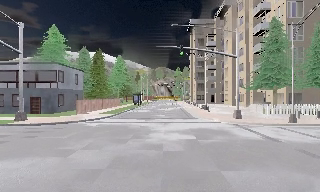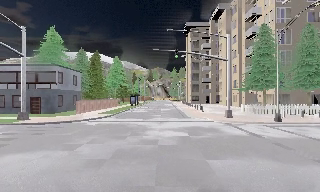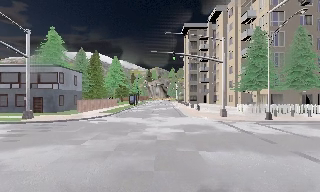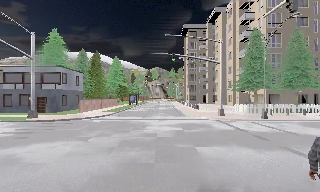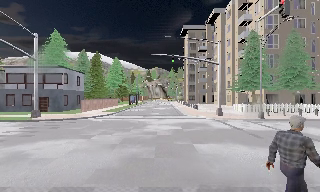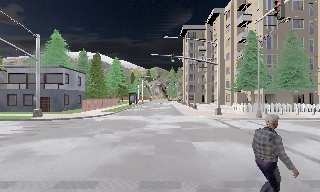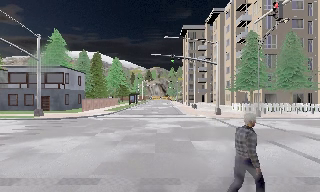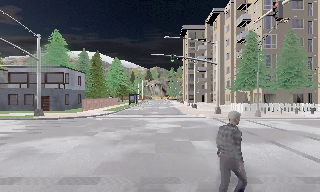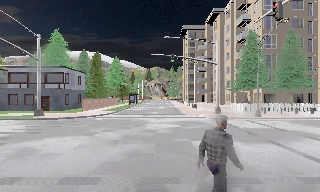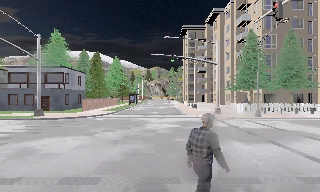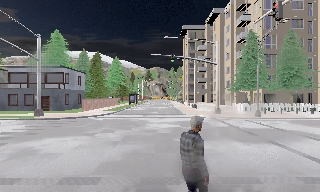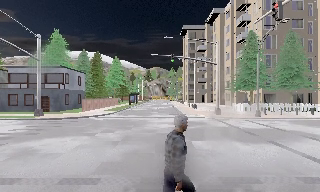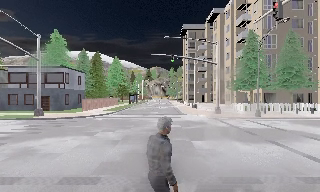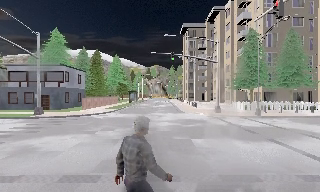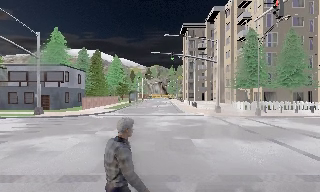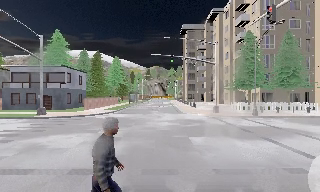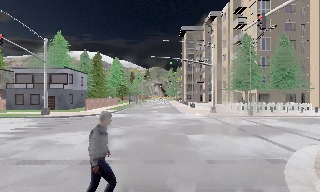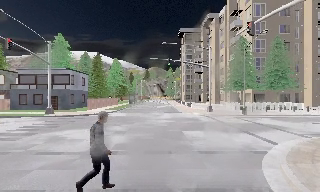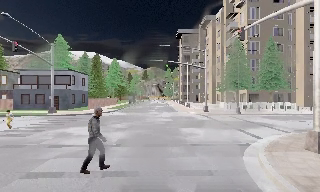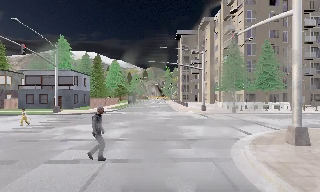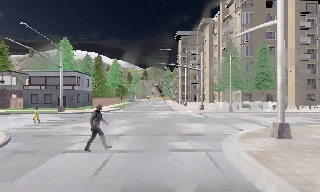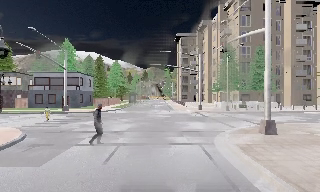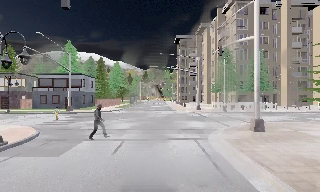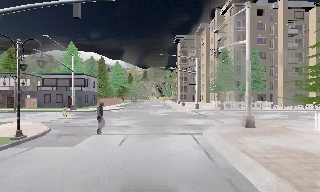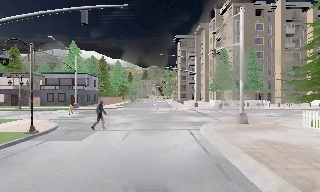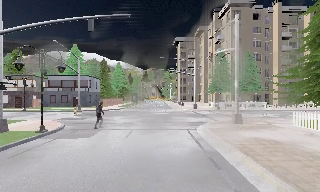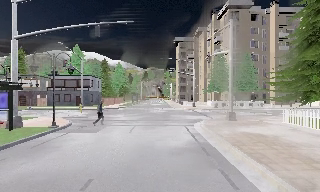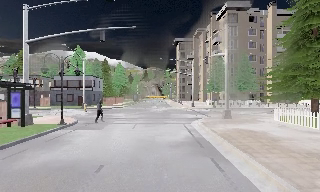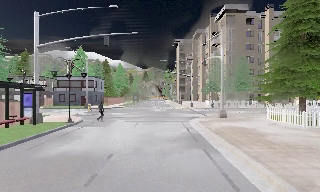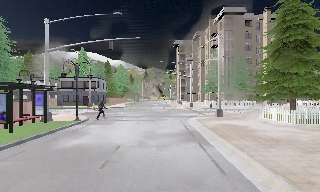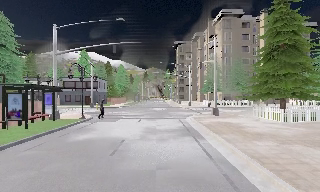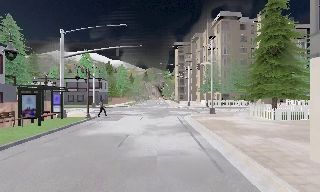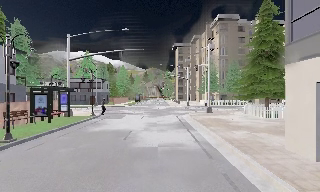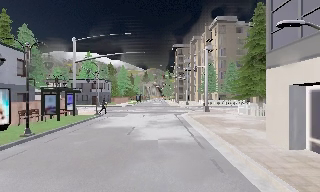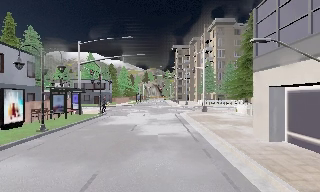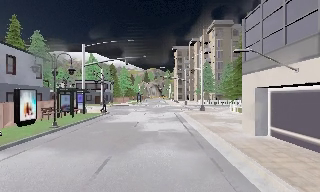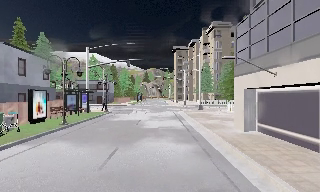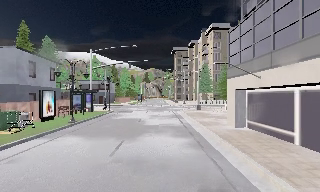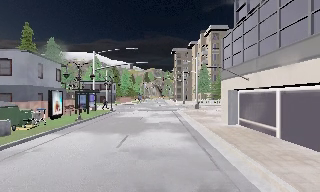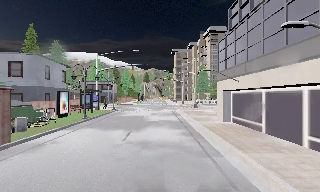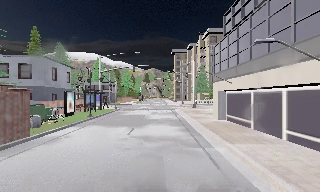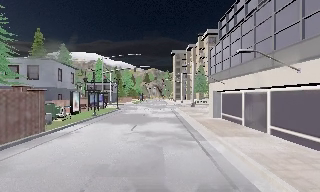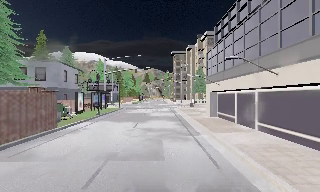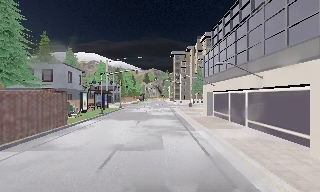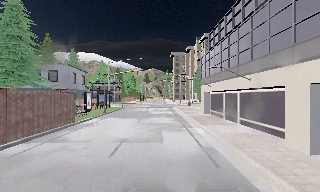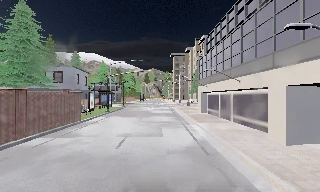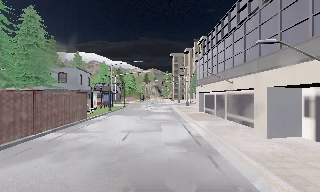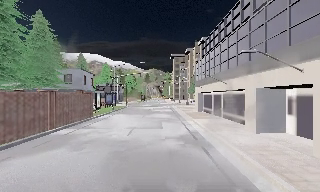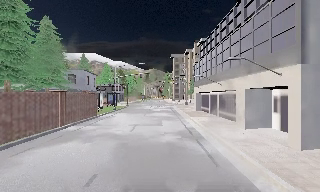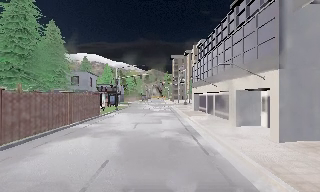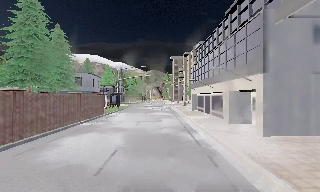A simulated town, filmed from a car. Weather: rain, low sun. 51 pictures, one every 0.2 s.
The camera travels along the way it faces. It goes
backward.
0.0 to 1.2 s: The camera travels backward, about 3 m, so what stands in front gets smaller. It loses speed.
1.2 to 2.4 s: The camera keeps its place and its aim.
2.4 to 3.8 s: The camera travels backward, about 3.5 m, so what stands in front gets smaller. It gains speed.
3.8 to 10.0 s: The camera travels backward, about 30 m, so what stands in front gets smaller.
The film runs backward here.
